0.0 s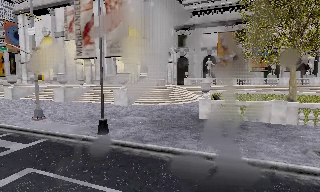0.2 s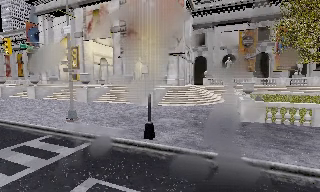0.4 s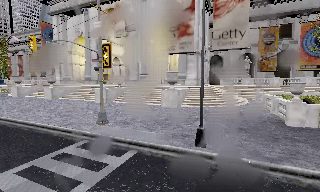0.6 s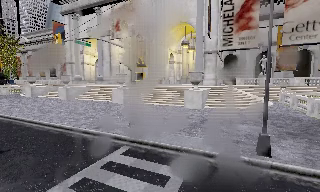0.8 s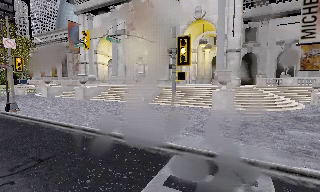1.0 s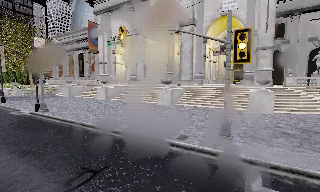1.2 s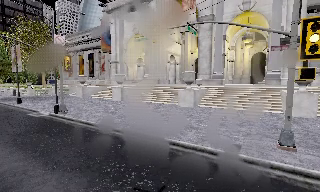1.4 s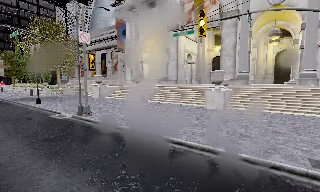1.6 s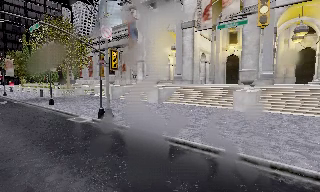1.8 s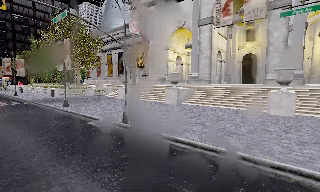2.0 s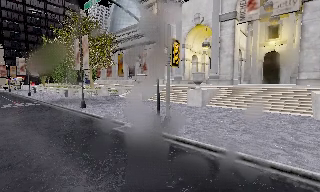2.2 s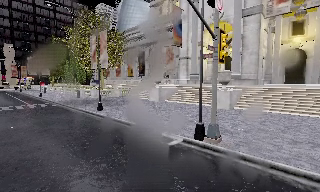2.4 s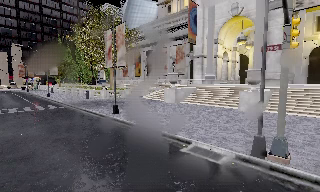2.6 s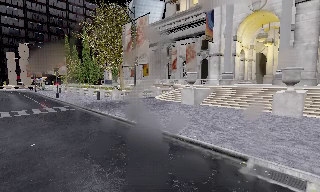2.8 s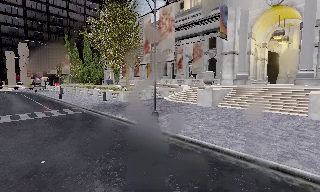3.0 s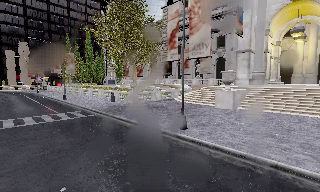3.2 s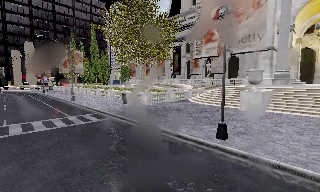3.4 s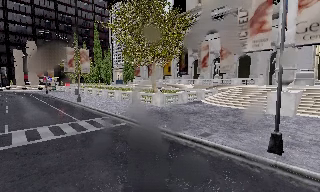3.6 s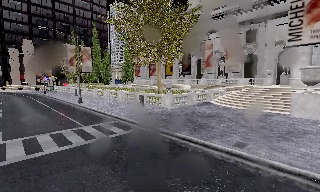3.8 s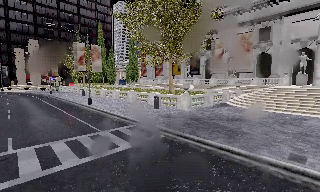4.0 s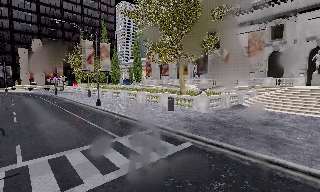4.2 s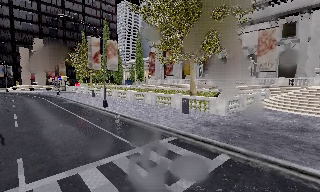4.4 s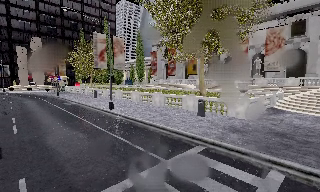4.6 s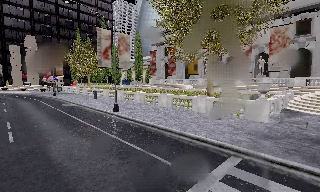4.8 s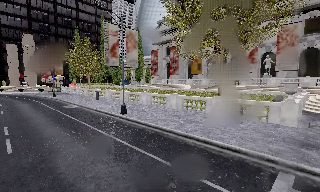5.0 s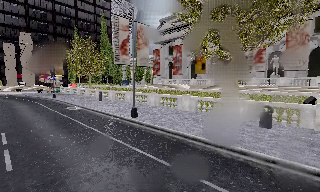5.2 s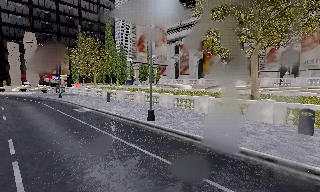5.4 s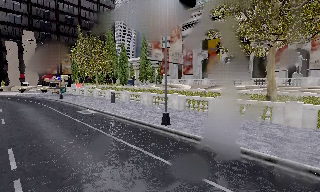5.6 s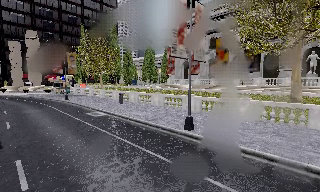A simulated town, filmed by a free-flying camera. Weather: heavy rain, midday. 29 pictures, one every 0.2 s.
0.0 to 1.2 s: The camera swings to its left by about 15 degrees, and the scene slides to the right. It travels to its left and forward, about 12 m, so close, fixed things drift to the right.
1.2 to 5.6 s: The camera pans to its left, which is counterclockwise from overhead, by about 10 degrees. It travels to its left and forward, about 40 m, so close, fixed things drift to the right.
The film runs forward here.
